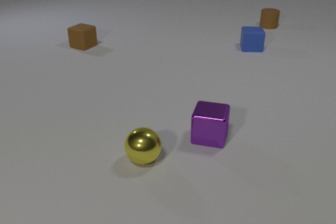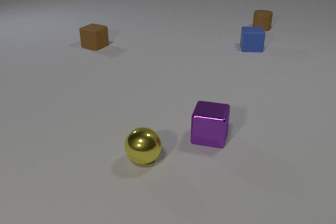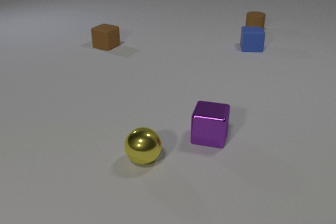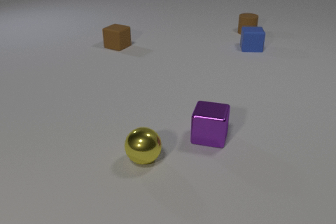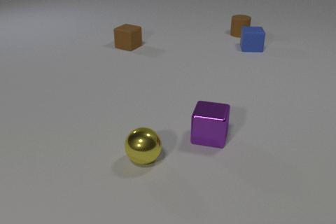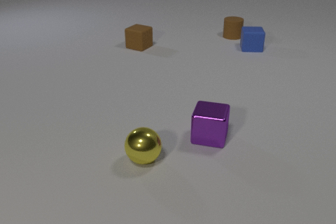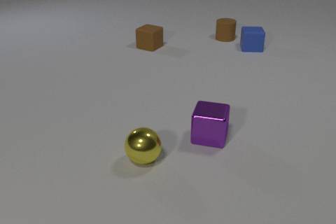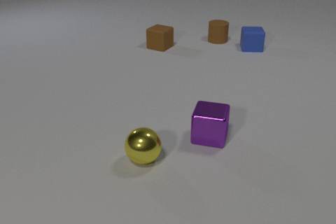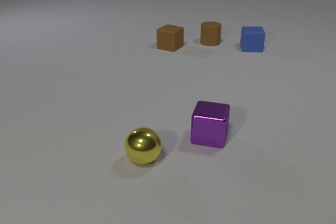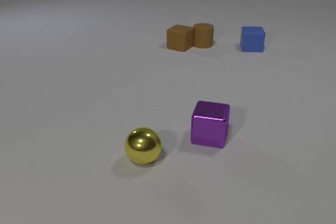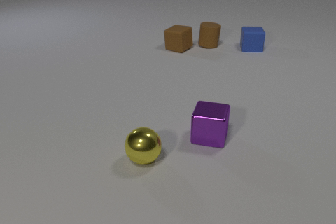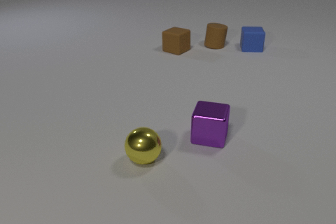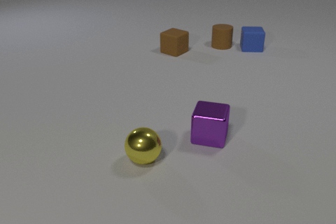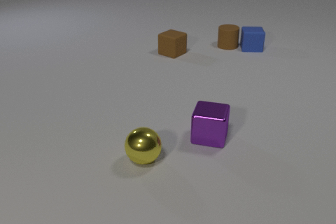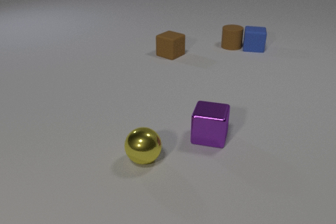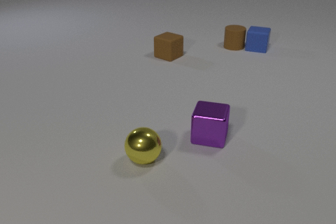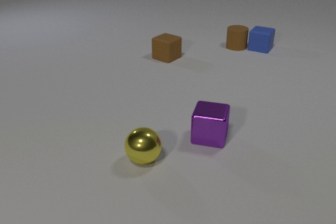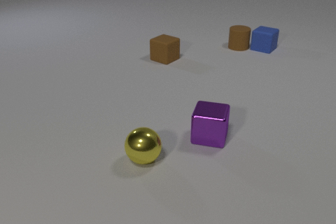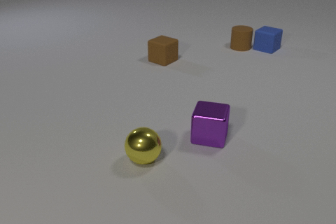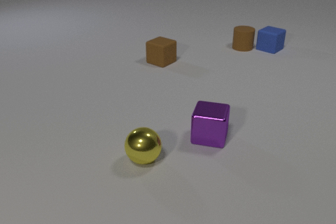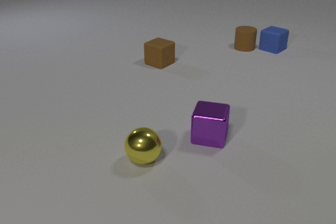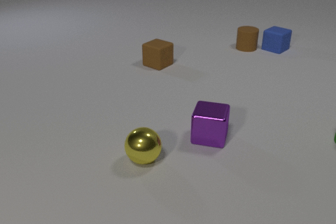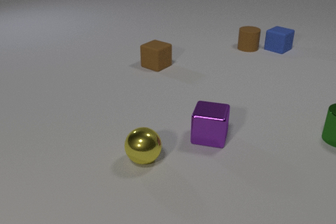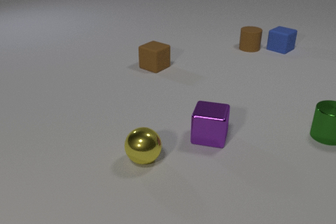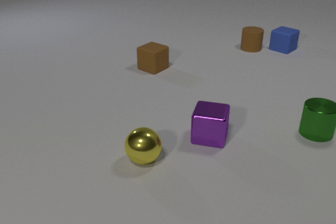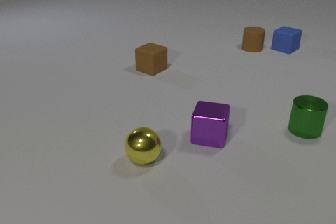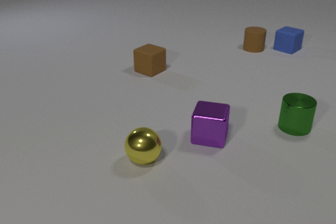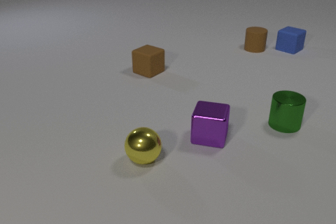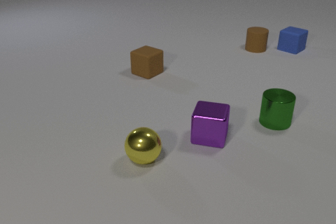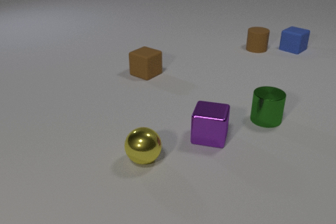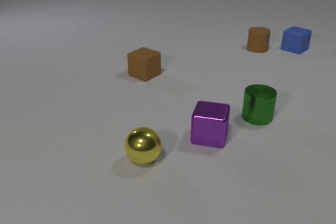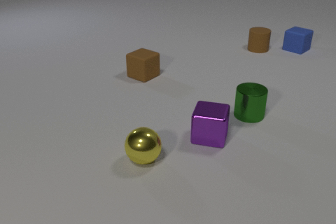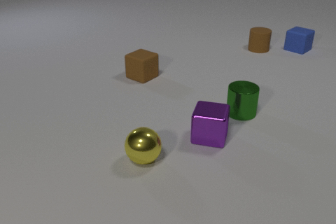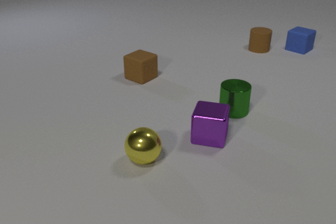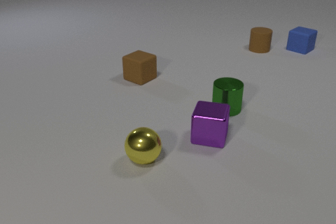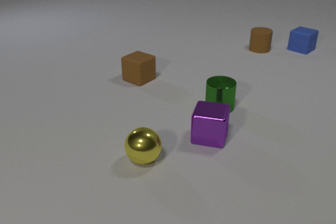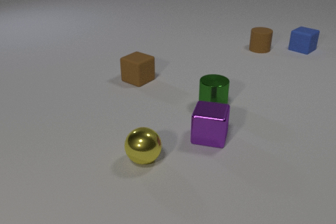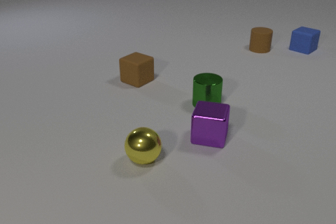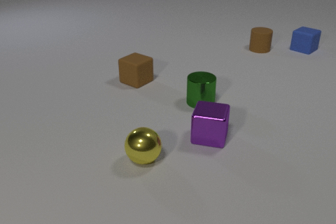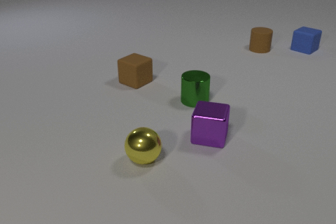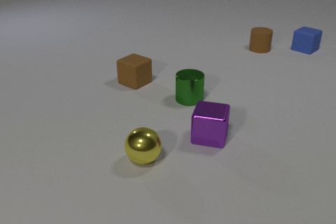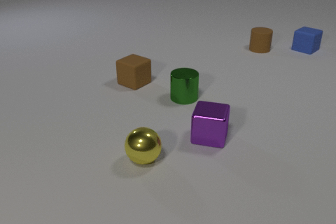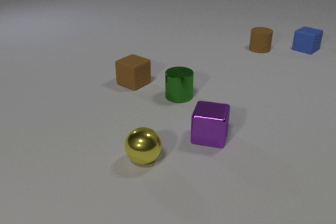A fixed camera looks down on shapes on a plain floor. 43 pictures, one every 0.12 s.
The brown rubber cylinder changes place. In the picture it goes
toward the camera.
The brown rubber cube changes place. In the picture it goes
toward the camera.
0.00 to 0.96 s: The brown rubber cube slides to the right. The brown rubber cylinder slides toward the camera and to the left.
0.96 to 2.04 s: The brown rubber cube slides toward the camera. The brown rubber cylinder slides to the right. The blue rubber cube slides to the right, spins so that its near face slides to the left, clockwise seen from above. The brown rubber cube and the brown rubber cylinder collide. The brown rubber cylinder and the blue rubber cube collide.
2.04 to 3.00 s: The brown rubber cube slides toward the camera and to the left. The brown rubber cylinder slides to the right. The blue rubber cube slides to the right. The green metal cylinder comes in at the right edge, slides to the left.
3.00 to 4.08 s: The brown rubber cube slides toward the camera and to the left. The brown rubber cylinder slides to the right. The blue rubber cube slides to the right. The green metal cylinder slides to the left.
4.08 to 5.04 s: The brown rubber cube slides toward the camera and to the left. The blue rubber cube slides to the right. The green metal cylinder slides to the left and away from the camera.
What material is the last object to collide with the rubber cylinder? rubber.
How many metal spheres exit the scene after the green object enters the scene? 0.
Are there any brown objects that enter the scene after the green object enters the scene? no.
